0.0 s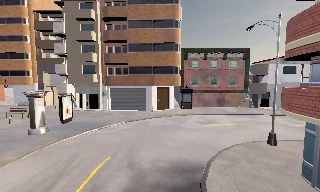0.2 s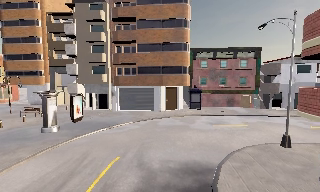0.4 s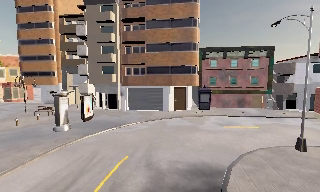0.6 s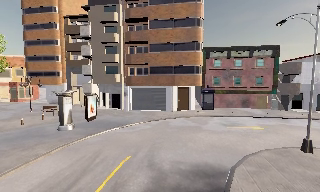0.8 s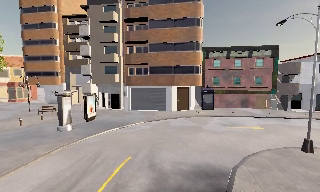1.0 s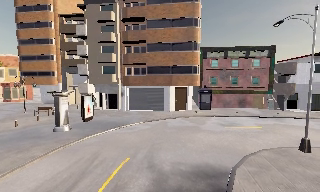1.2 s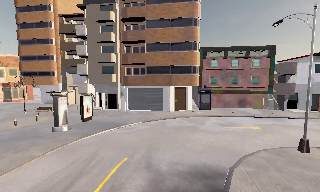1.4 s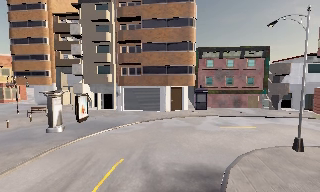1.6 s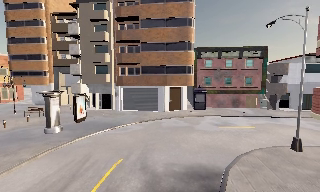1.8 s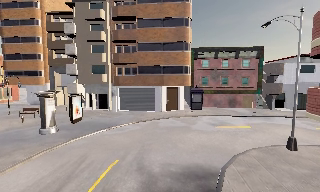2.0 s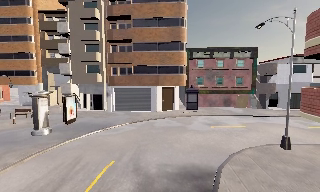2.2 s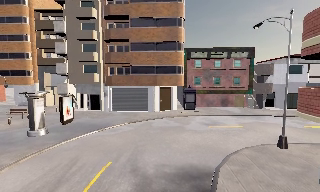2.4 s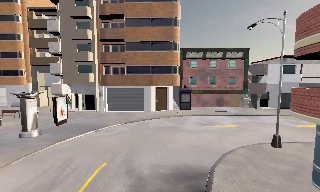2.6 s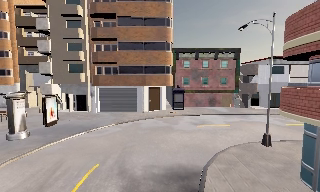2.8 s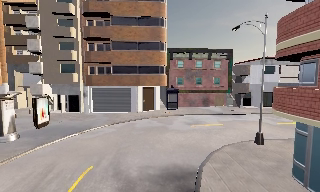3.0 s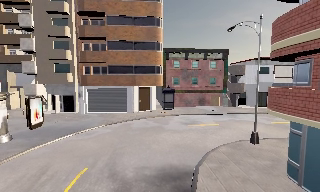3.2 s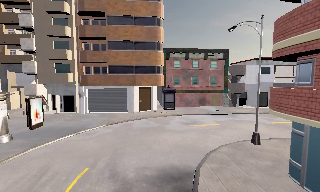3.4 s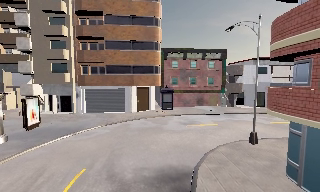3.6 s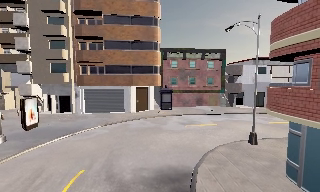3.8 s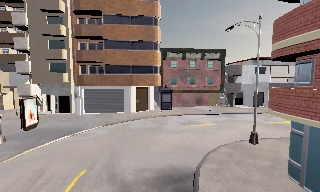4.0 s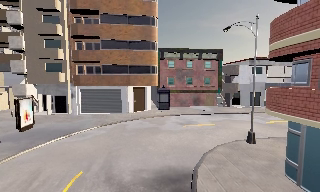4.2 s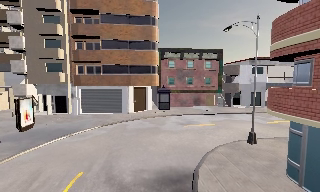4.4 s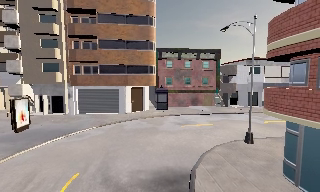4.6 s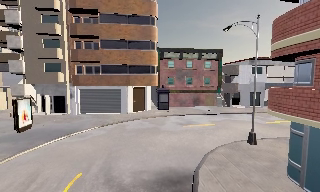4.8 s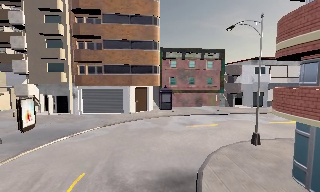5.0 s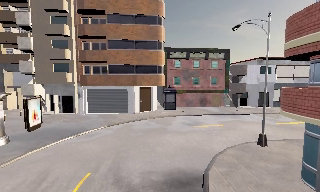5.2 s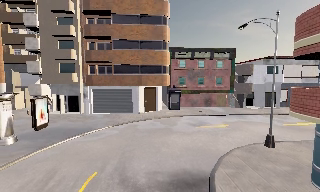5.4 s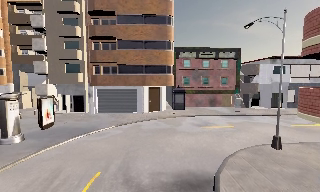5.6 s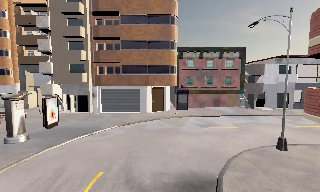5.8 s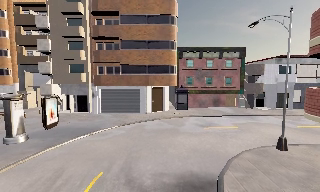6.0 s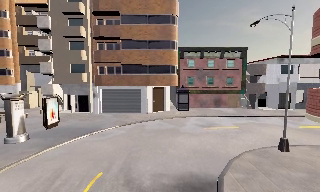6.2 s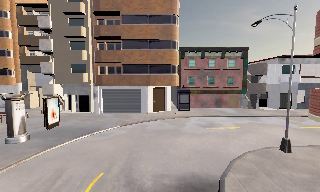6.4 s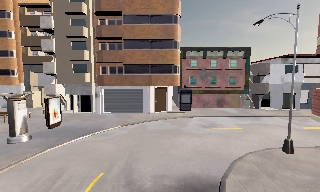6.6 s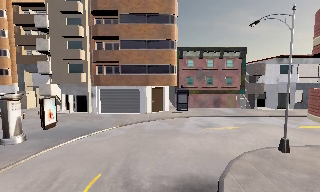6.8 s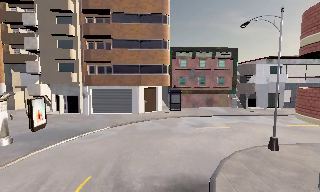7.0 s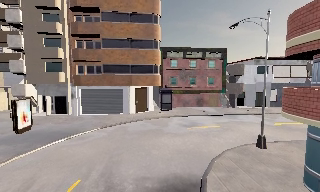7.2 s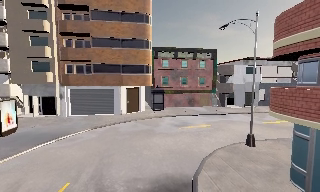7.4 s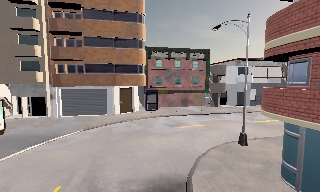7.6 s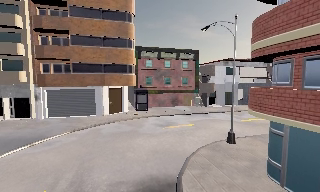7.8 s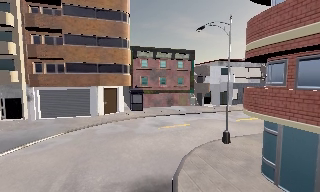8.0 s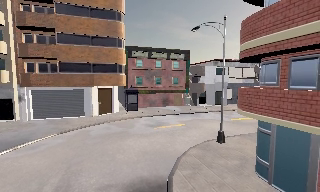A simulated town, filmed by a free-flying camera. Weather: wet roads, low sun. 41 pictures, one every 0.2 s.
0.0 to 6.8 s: The camera travels forward, about 1.5 m, so what stands in front looms larger.
6.8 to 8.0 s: The camera pans to its right, which is clockwise from overhead, by about 15 degrees.
The film runs forward here.
